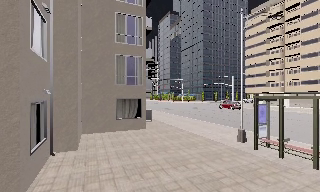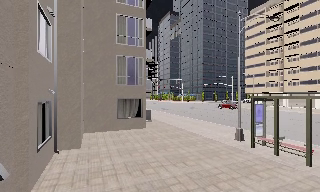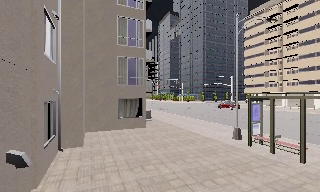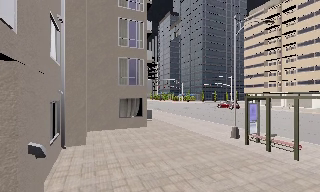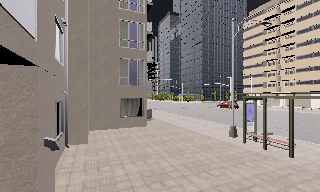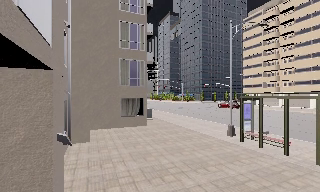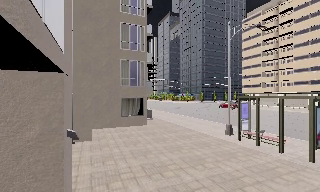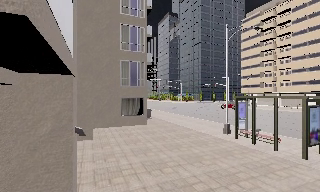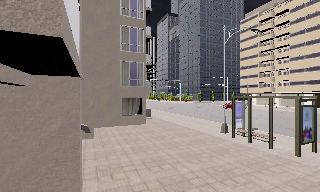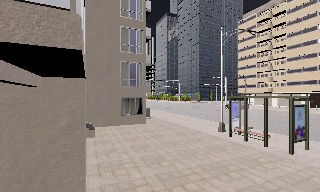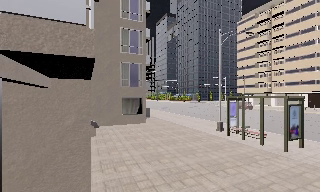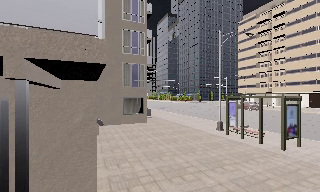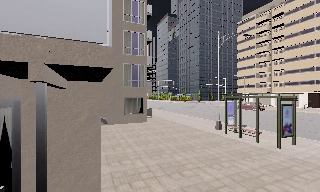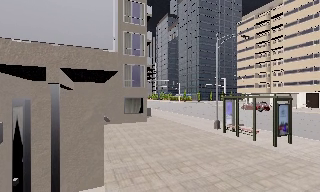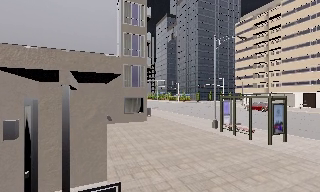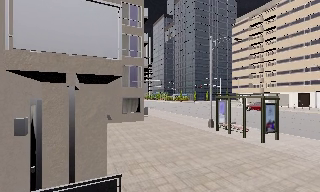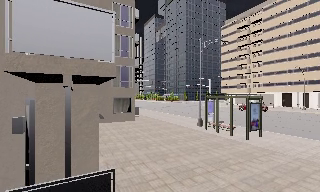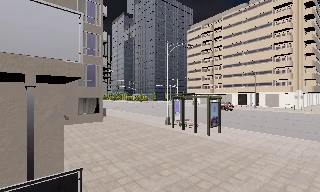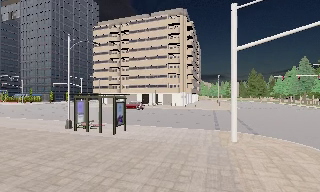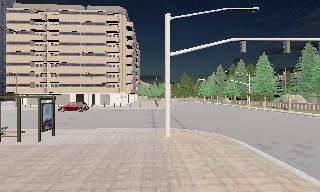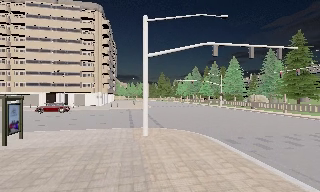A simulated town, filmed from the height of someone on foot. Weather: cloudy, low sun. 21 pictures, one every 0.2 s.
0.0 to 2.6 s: The camera travels backward, about 3.5 m, so what stands in front gets smaller.
2.6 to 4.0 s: The scene slides to the left, as the camera pans about 75 degrees to its right. It travels backward, about 2 m.
The film runs backward here.
